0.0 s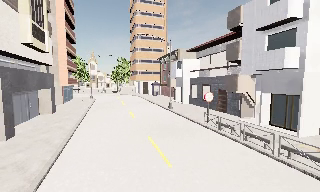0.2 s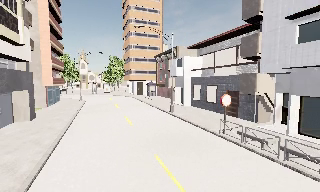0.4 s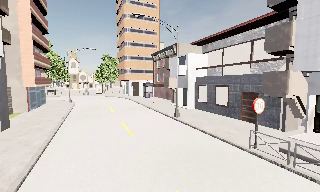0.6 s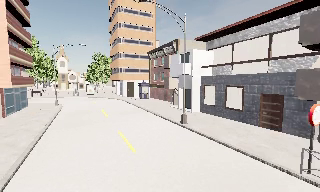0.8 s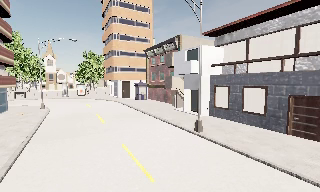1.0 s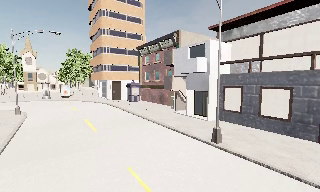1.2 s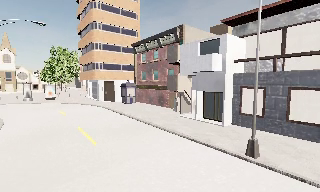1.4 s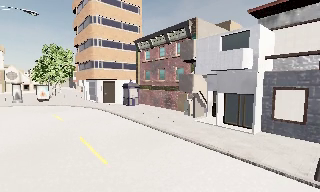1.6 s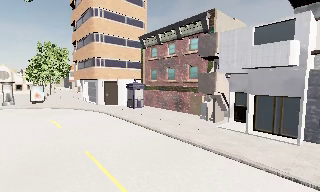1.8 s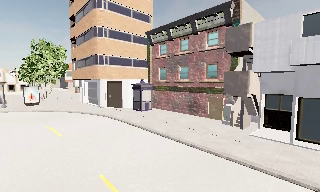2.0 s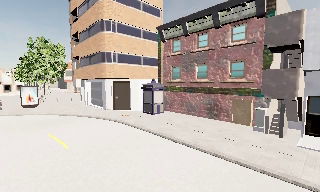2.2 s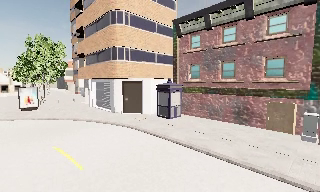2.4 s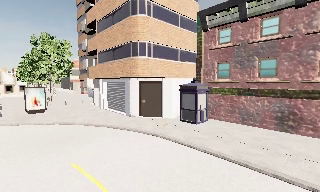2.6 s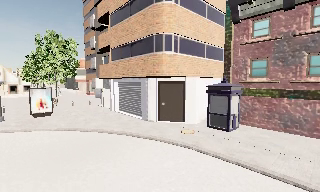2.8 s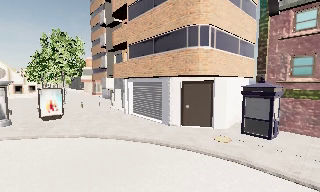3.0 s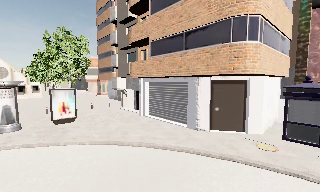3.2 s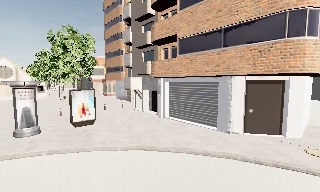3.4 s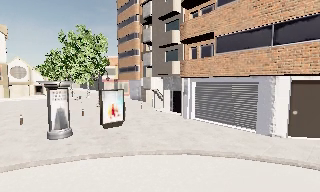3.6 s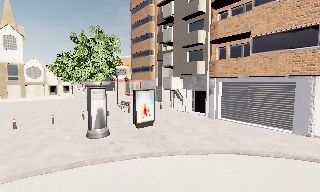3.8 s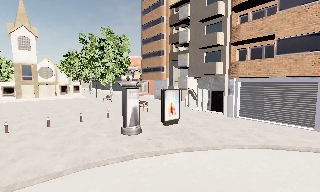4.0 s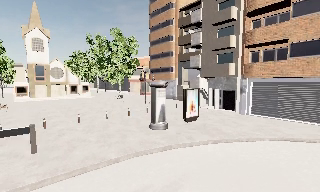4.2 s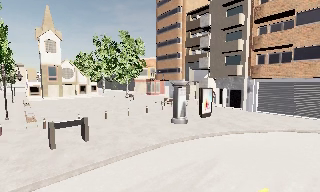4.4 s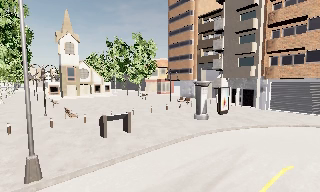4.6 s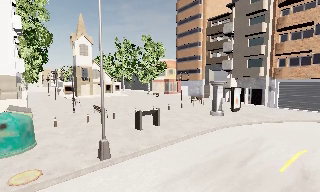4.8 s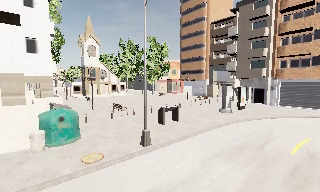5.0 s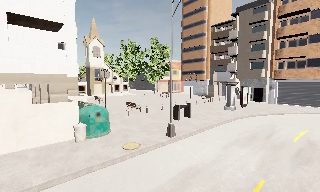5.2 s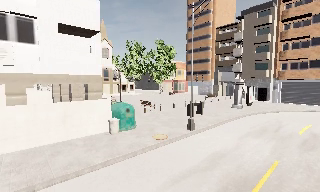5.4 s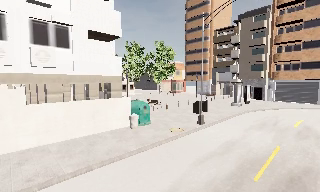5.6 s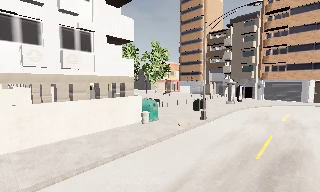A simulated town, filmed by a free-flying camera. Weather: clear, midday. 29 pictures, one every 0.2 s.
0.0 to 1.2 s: The camera pans to its right, which is clockwise from overhead, by about 20 degrees. It travels forward and to its left, about 14 m, so what stands in front looms larger.
1.2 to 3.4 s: The camera travels to its left and forward, about 20 m, so close, fixed things drift to the right.
3.4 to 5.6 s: The camera travels to its left and backward, about 20 m, so close, fixed things drift to the right.
The film runs backward here.
